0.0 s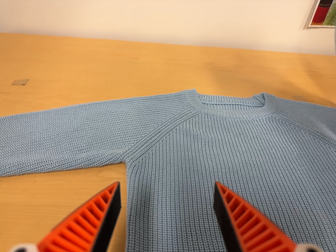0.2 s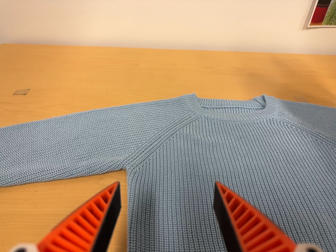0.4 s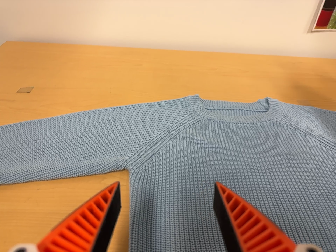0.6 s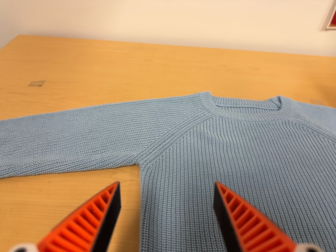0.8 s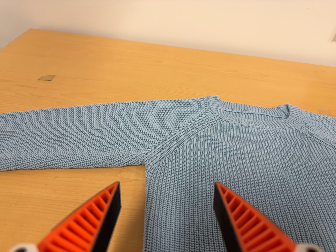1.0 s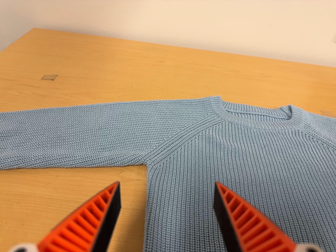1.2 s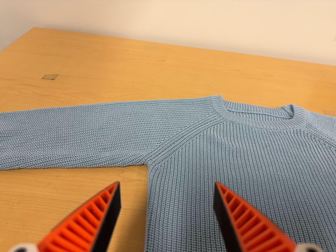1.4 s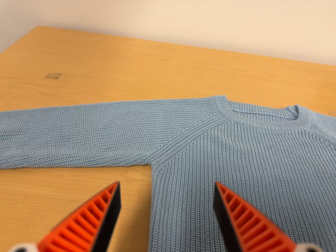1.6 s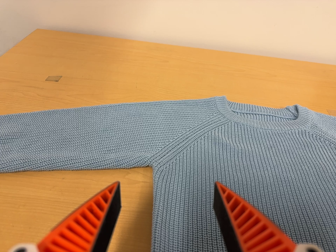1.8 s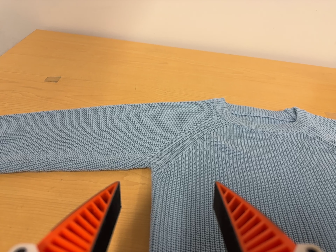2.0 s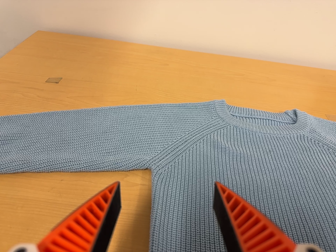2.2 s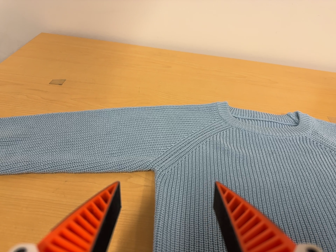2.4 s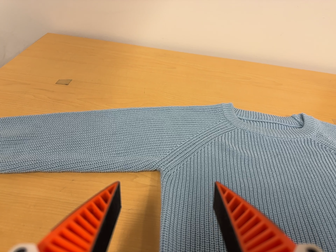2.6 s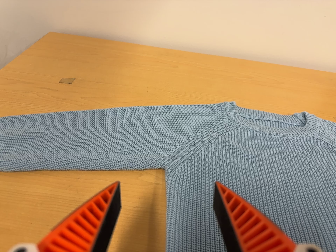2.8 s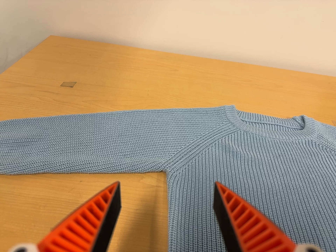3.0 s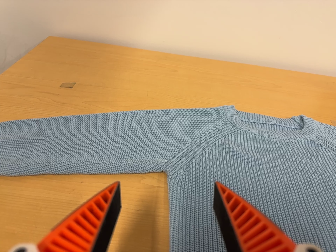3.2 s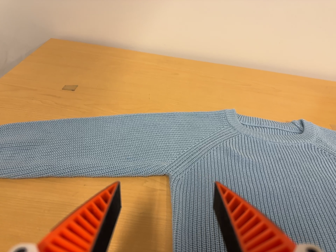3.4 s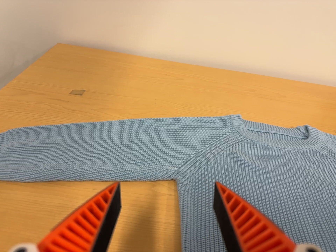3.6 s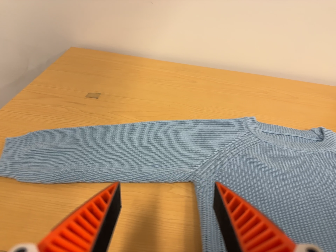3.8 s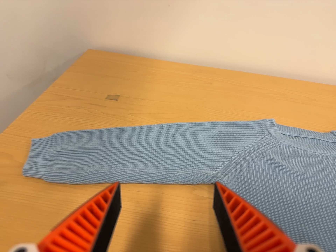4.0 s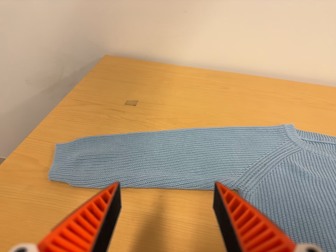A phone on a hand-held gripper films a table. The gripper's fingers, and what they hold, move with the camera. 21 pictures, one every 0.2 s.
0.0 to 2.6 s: The camera shifts only a little, or ends up much as it began.
2.6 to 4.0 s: The camera travels to its left, about 10 cm, so close, fixed things drift to the right.
The film runs backward here.
